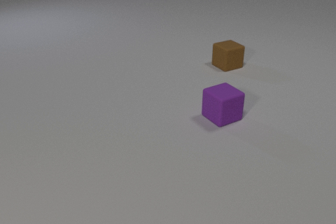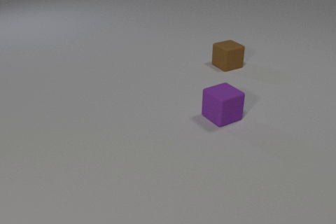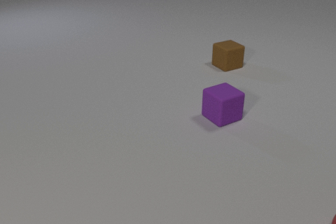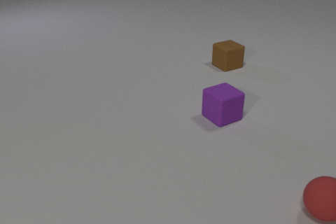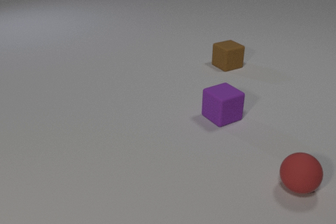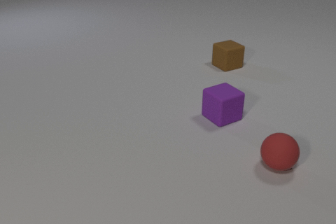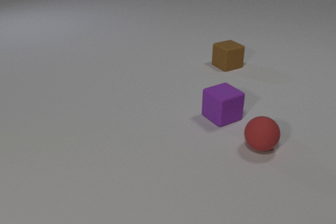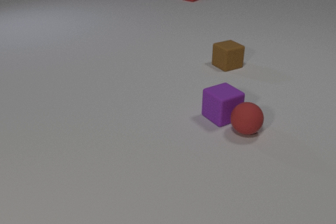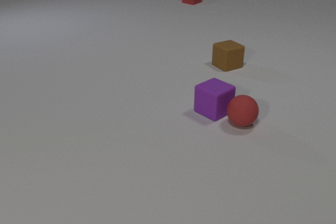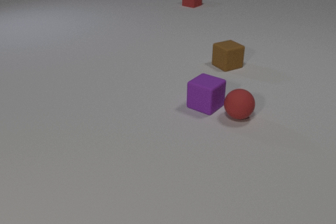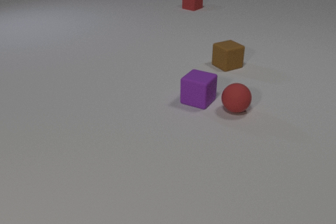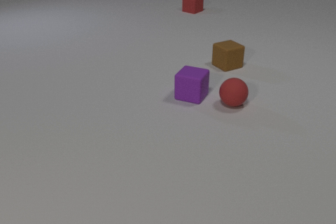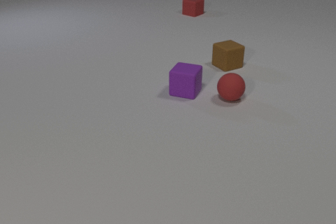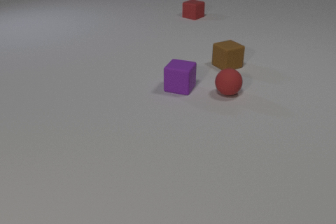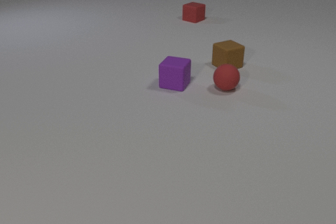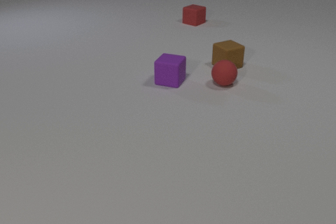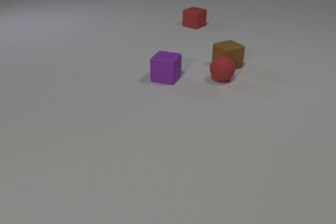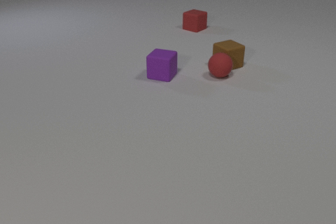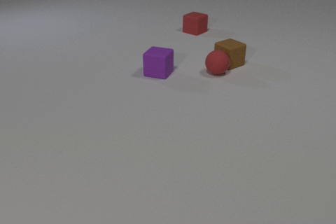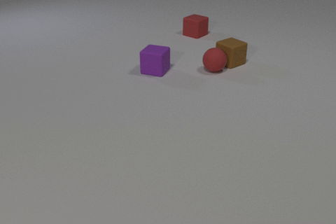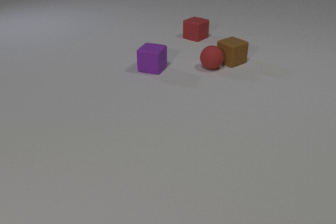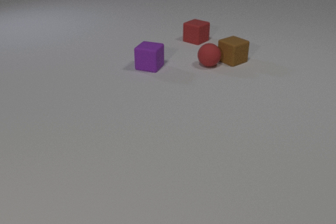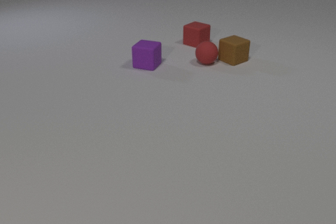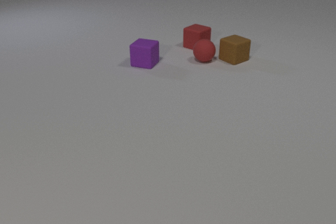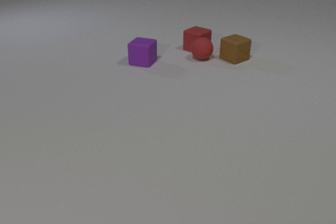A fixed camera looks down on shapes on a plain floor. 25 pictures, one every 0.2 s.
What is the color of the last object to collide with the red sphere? red.
What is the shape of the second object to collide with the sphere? cube.
How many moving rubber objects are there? 4.
0.0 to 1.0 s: The red rubber sphere comes in at the right edge, rolls away from the camera and to the left.
1.0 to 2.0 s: The red rubber sphere rolls away from the camera and to the left. The purple rubber cube slides away from the camera and to the left, spins so that its near face slides to the right, counterclockwise seen from above. The red rubber cube comes in at the top edge, slides toward the camera. The red rubber sphere and the purple rubber cube collide.
2.0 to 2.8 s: The red rubber sphere rolls away from the camera. The purple rubber cube slides away from the camera and to the left. The red rubber cube slides toward the camera.
2.8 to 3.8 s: The red rubber sphere rolls away from the camera. The purple rubber cube slides away from the camera and to the left. The brown rubber cube slides away from the camera. The red rubber cube slides toward the camera. The red rubber sphere and the brown rubber cube collide.
3.8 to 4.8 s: The red rubber sphere rolls away from the camera and to the left. The purple rubber cube slides away from the camera and to the left. The brown rubber cube slides away from the camera. The red rubber cube slides toward the camera. The red rubber sphere and the red rubber cube collide.
